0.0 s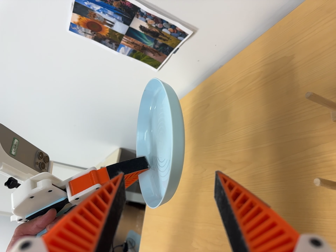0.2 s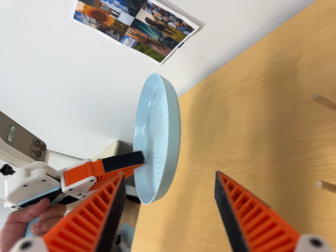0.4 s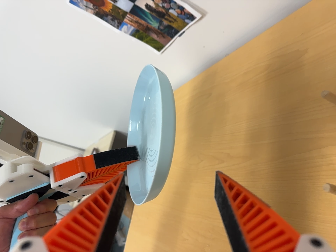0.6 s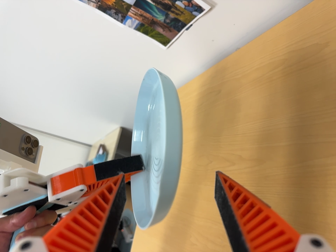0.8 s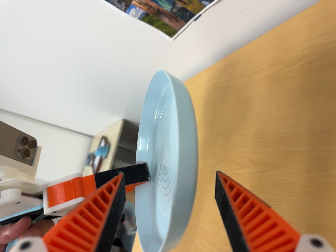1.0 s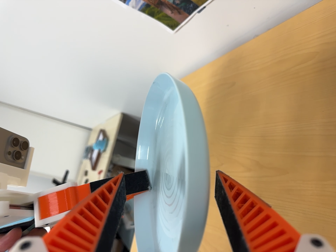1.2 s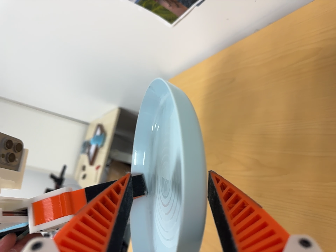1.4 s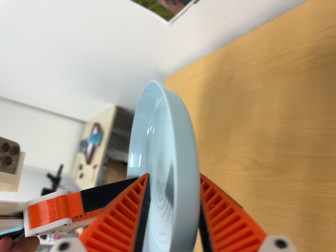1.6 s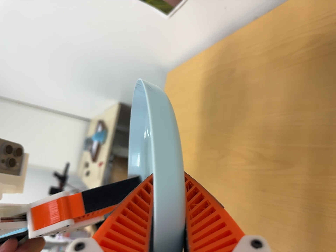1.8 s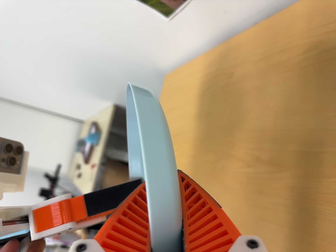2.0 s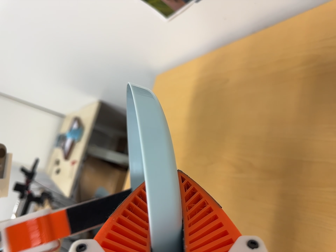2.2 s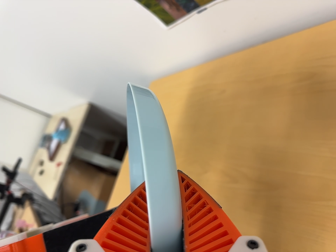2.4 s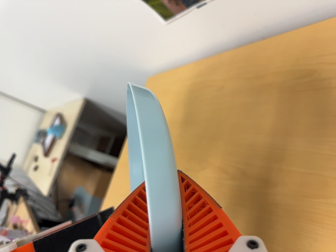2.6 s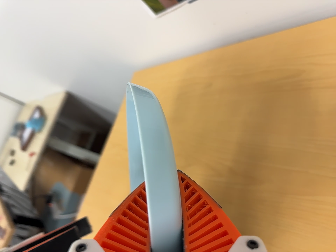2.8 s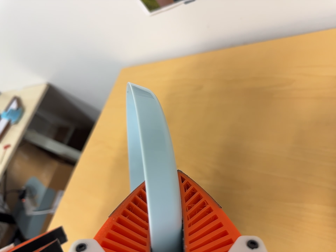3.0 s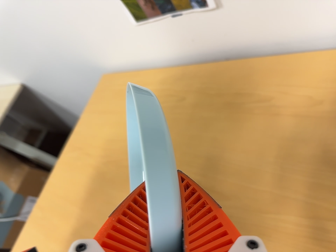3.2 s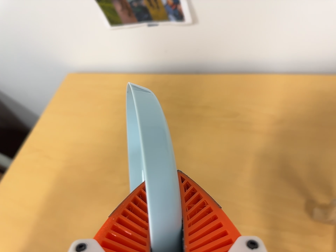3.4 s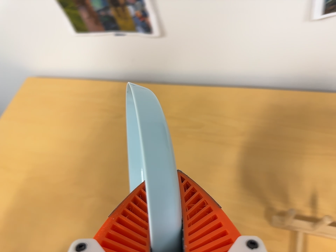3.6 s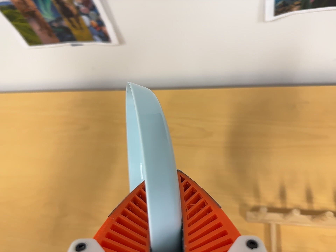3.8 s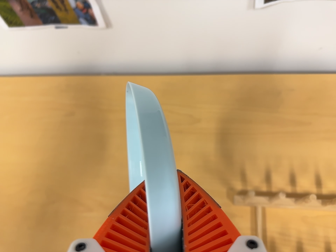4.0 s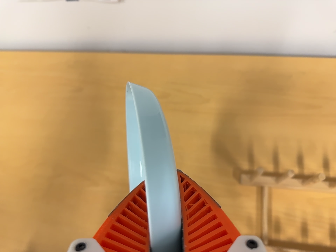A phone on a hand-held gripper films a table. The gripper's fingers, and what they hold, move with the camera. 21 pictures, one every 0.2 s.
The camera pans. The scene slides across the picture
to the left.
0.0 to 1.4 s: The camera travels forward and toward the top of its view, about 14 cm, so what stands in front looms larger. Its aim tips toward the bottom of its view by about 10 degrees.
1.4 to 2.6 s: The camera pans to its right by about 15 degrees. It travels to its left, about 7 cm. It rolls about its line of sight by about 10 degrees, and the scene rotates clockwise.
2.6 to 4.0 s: The camera swings to its right by about 40 degrees, and the scene slides to the left. It travels to its left and toward the top of its view, about 9 cm.
The film runs forward here.
